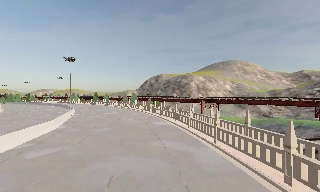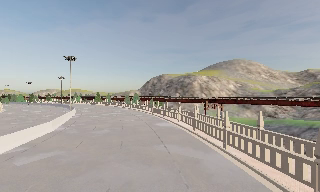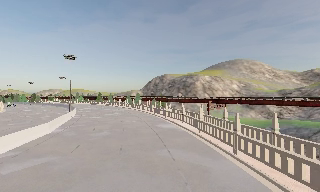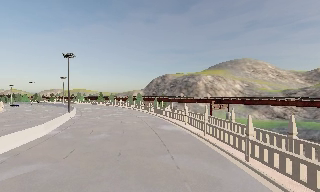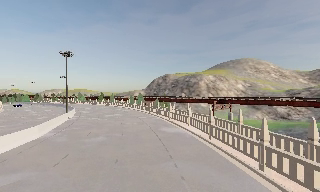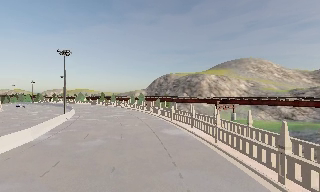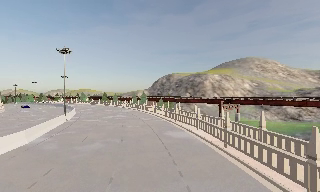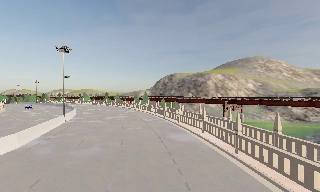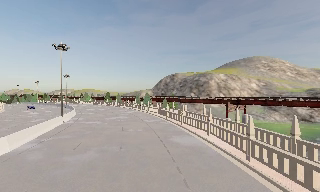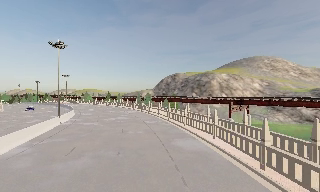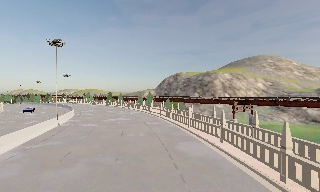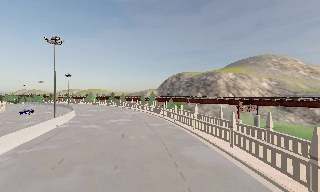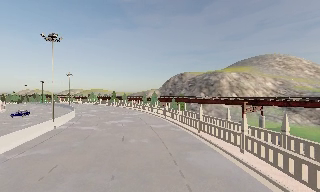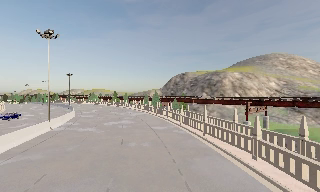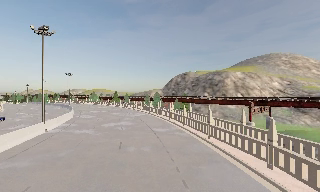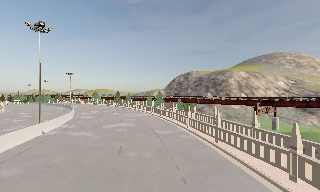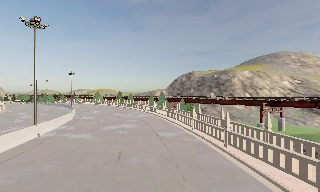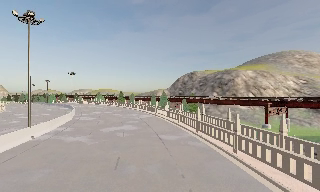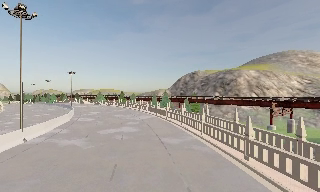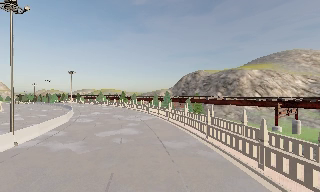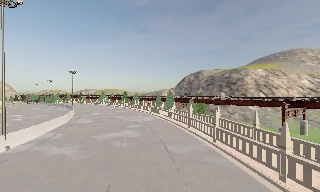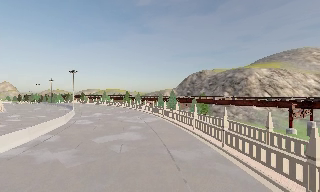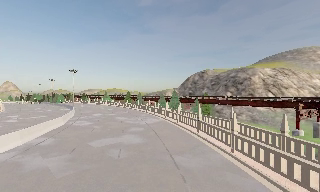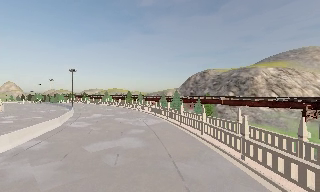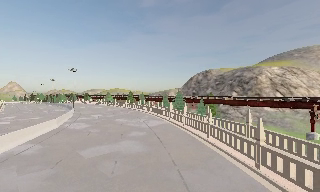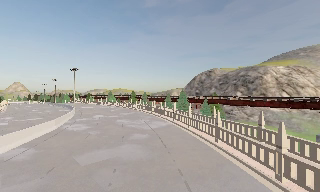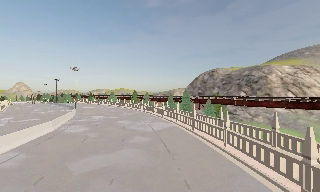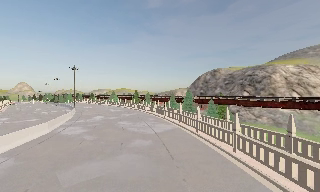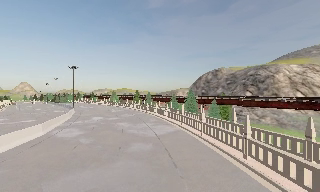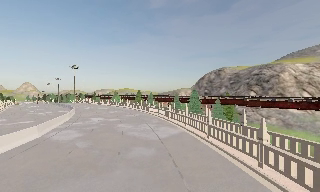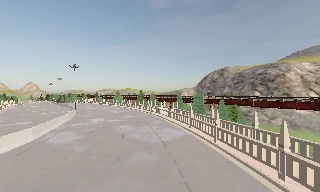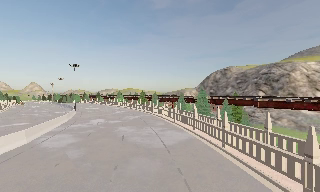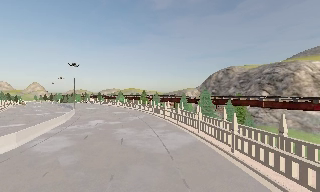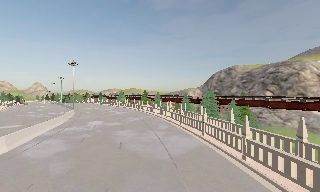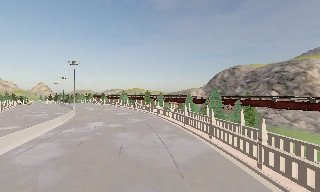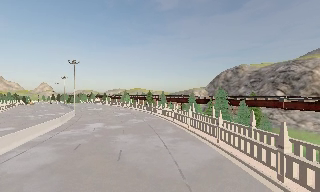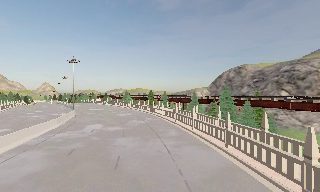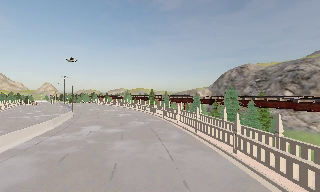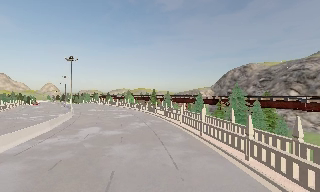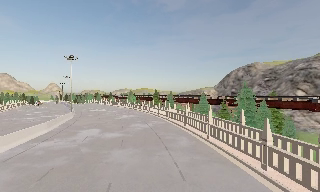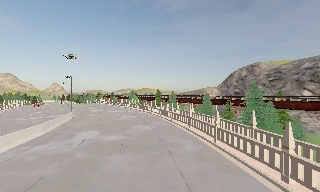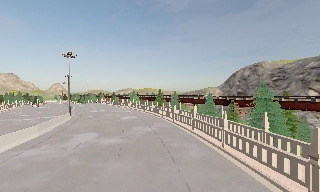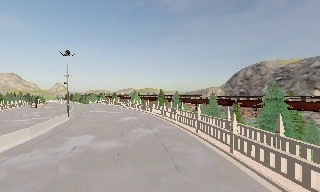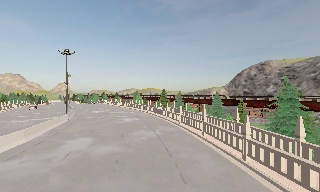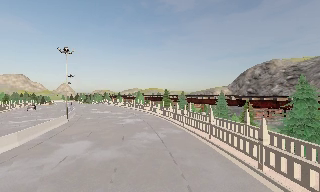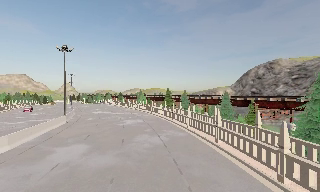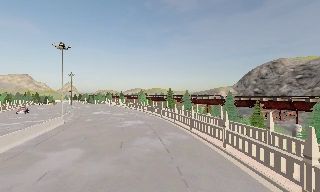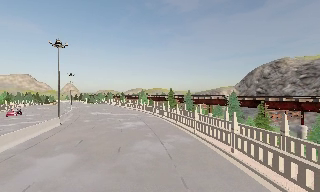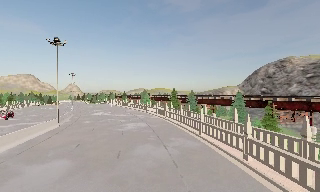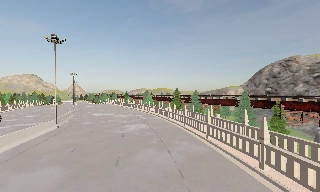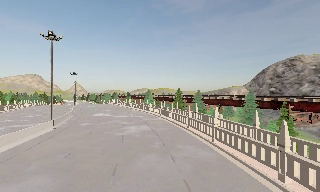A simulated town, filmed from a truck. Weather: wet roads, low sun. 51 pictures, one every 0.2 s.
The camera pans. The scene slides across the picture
to the right.
The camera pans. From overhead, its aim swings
counterclockwise.
0.0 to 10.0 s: The scene slides to the right, as the camera pans about 30 degrees to its left. It travels forward, about 60 m.
The film runs forward here.
